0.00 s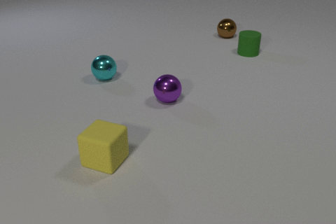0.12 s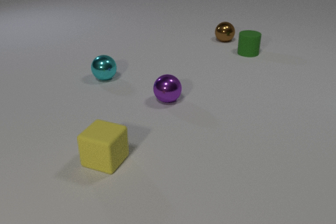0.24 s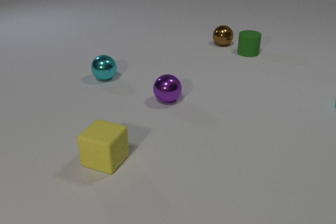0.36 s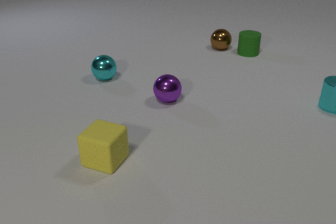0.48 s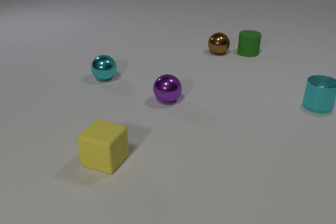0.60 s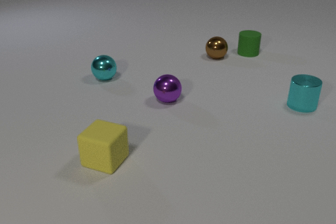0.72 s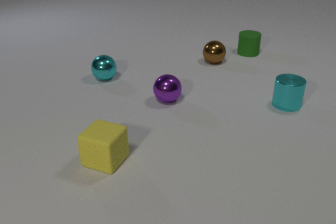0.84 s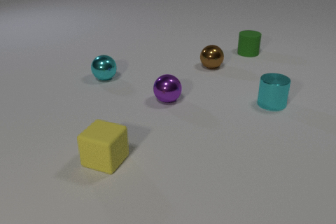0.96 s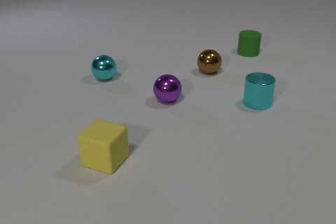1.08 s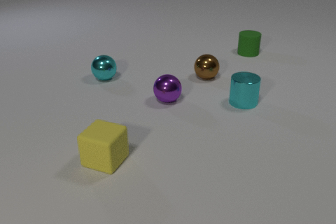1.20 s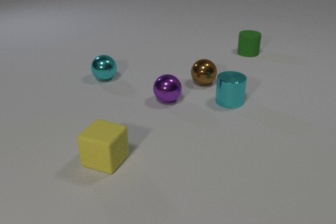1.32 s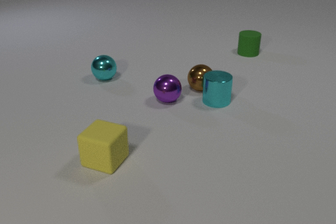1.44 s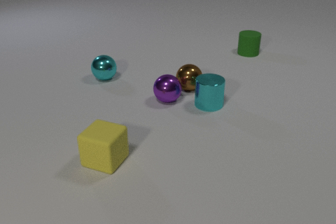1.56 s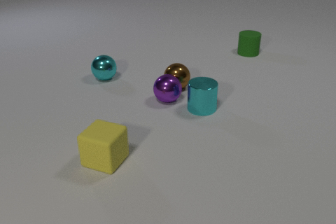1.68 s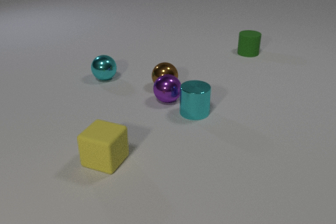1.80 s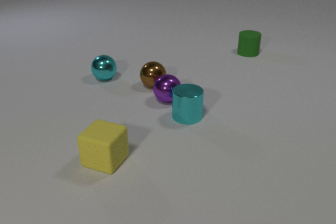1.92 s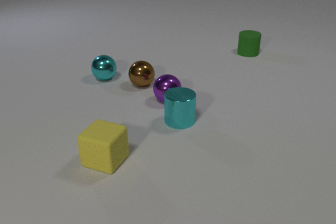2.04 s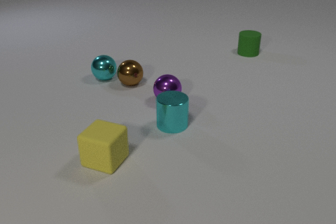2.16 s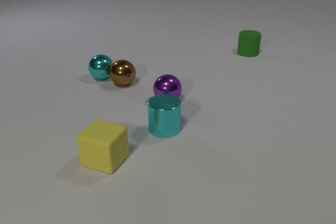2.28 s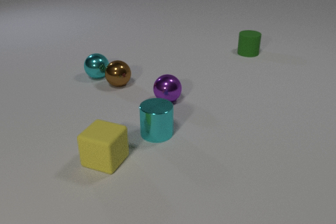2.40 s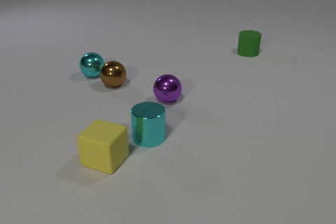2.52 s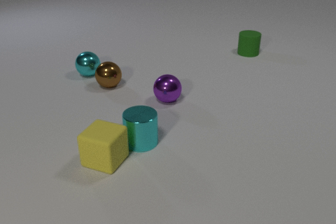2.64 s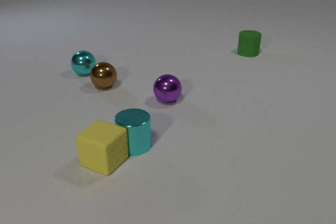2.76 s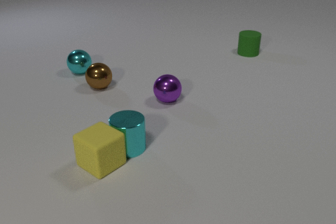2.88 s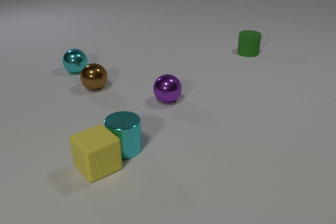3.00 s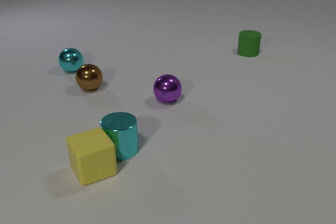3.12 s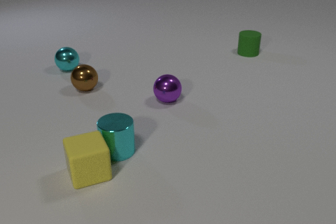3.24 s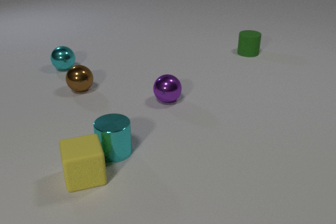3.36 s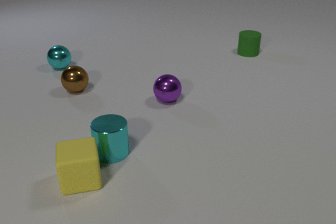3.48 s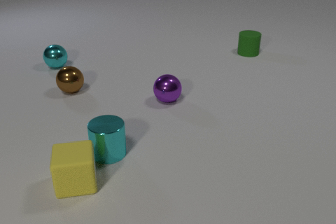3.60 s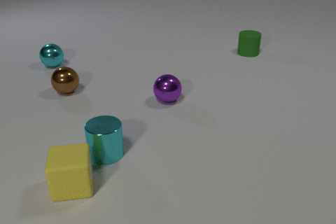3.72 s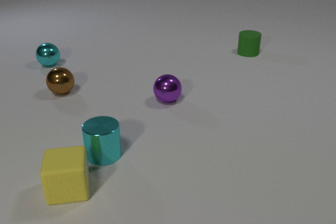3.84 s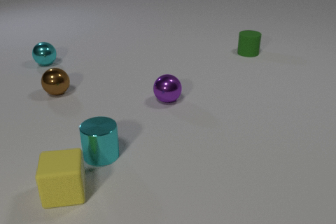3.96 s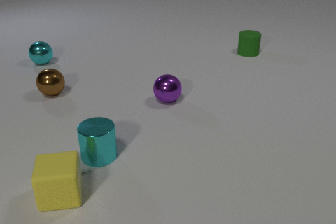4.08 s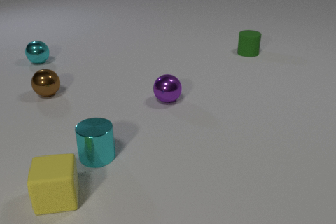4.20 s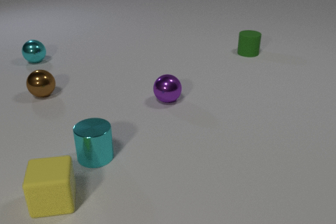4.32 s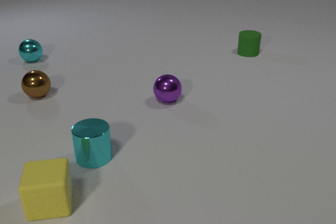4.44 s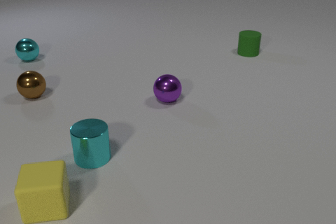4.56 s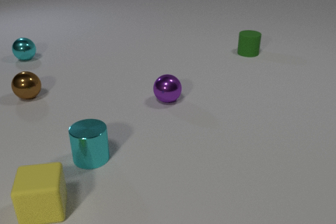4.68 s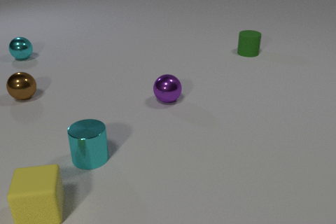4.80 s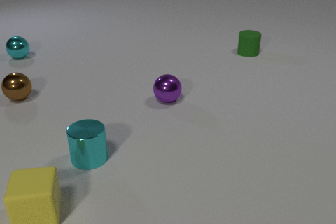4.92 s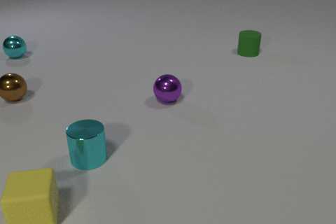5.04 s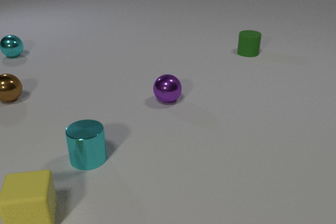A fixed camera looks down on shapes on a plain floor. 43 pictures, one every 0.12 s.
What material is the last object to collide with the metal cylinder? rubber.
How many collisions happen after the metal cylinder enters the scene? 3.
How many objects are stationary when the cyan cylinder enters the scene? 4.
0.00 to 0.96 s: The brown metal sphere rolls toward the camera. The cyan metal cylinder comes in at the right edge, slides to the left.
0.96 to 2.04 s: The brown metal sphere rolls to the left. The cyan metal cylinder slides to the left and toward the camera. The brown metal sphere and the cyan metal cylinder collide.
2.04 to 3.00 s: The brown metal sphere rolls to the left. The cyan metal cylinder slides to the left and toward the camera. The cyan metal sphere rolls to the left and away from the camera. The yellow rubber cube slides toward the camera and to the left, spins clockwise seen from above by about 30 degrees, its near face sliding to the left. The brown metal sphere and the cyan metal sphere collide. The cyan metal cylinder and the yellow rubber cube collide.
3.00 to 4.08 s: The brown metal sphere rolls to the left. The cyan metal cylinder slides to the left. The cyan metal sphere rolls to the left and away from the camera. The yellow rubber cube slides to the left and toward the camera, spins clockwise seen from above by about 15 degrees, its near face sliding to the left.
4.08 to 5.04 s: The brown metal sphere rolls to the left. The cyan metal cylinder slides to the left. The cyan metal sphere rolls away from the camera and to the left. The yellow rubber cube slides to the left and toward the camera.
